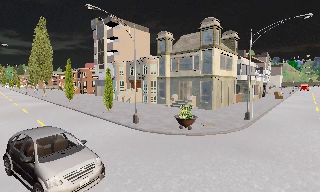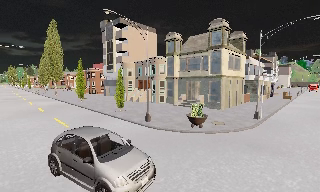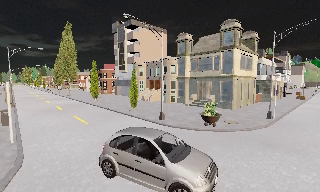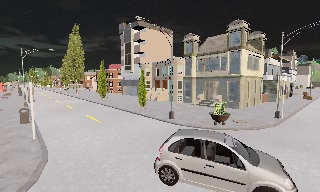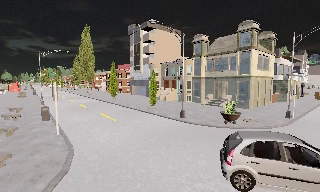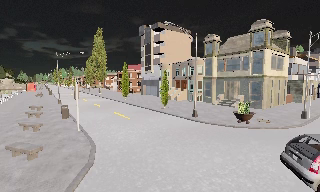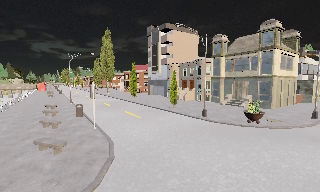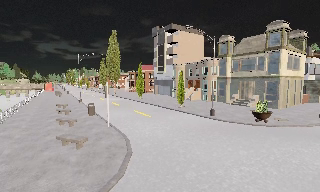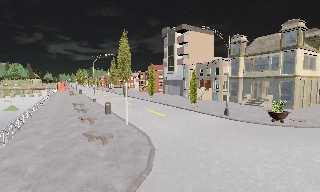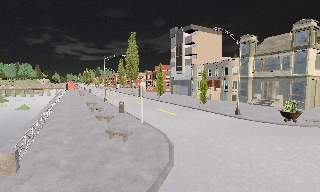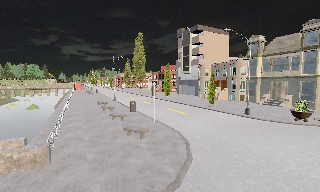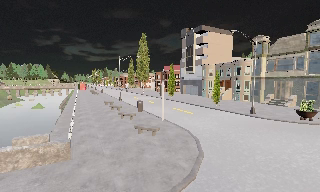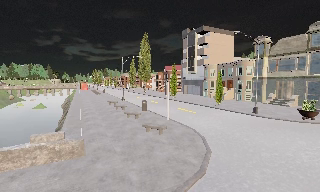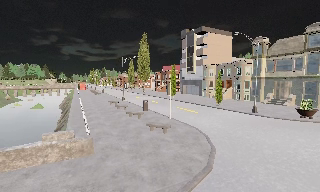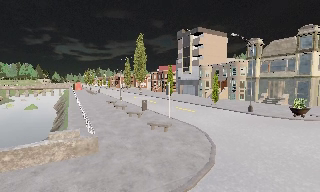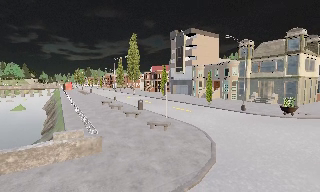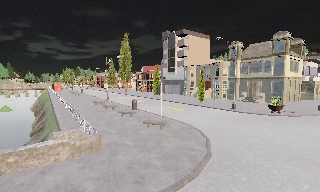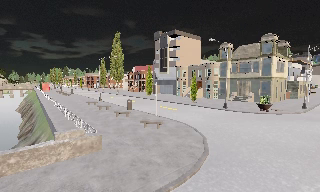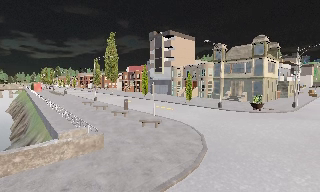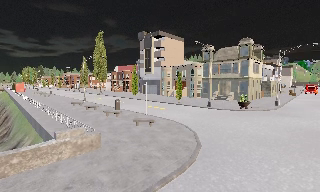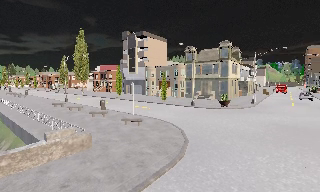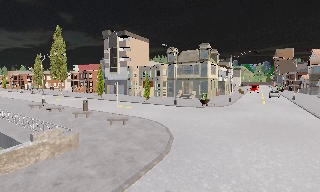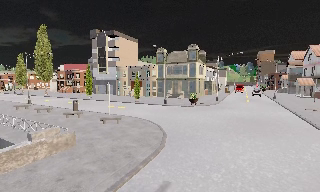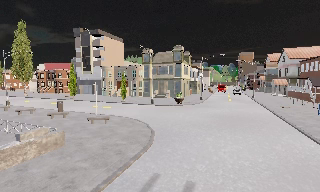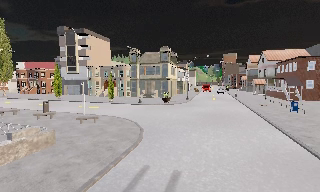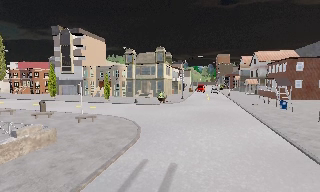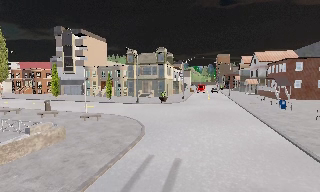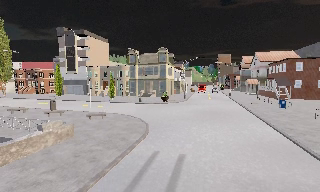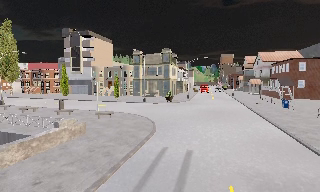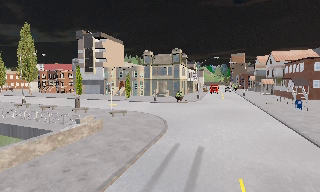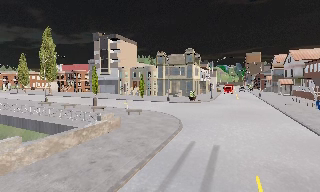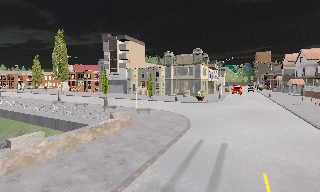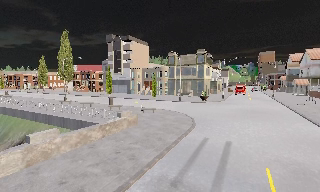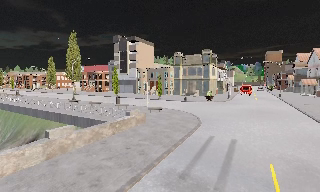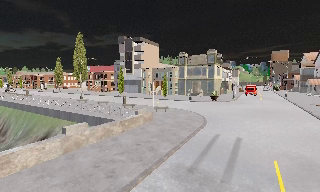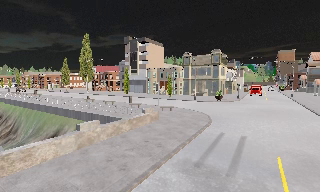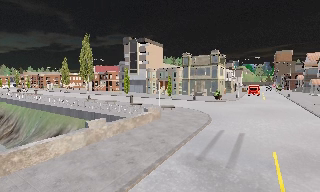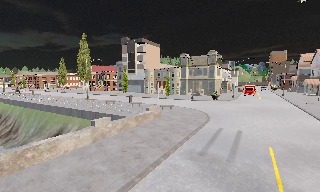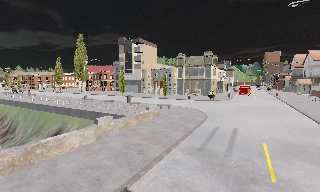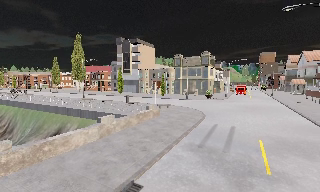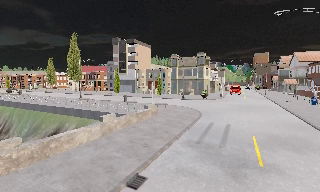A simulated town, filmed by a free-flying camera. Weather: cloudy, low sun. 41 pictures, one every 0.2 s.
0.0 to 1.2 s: The camera swings to its left by about 15 degrees, and the scene slides to the right. It travels to its left and backward, about 4 m, so close, fixed things drift to the right.
1.2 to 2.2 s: The camera travels to its left and backward, about 4 m, so close, fixed things drift to the right.
2.2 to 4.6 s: The camera pans to its right, which is clockwise from overhead, by about 40 degrees. It travels to its left and backward, about 6 m.
4.6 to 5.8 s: The camera travels backward, about 3 m, so what stands in front gets smaller.
5.8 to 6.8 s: The camera pans to its left, which is counterclockwise from overhead, by about 10 degrees. It travels backward and to its left, about 2 m, so what stands in front gets smaller.
6.8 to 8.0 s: The camera travels backward and to its left, about 3 m, so what stands in front gets smaller.
The film runs forward here.
